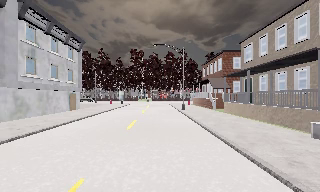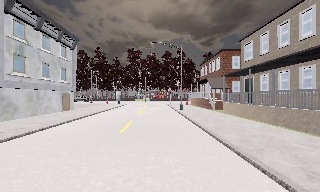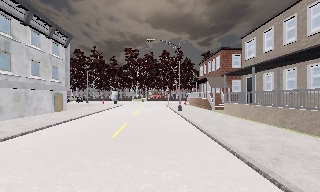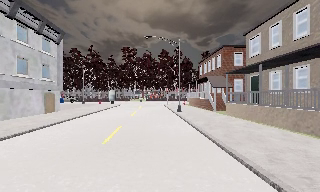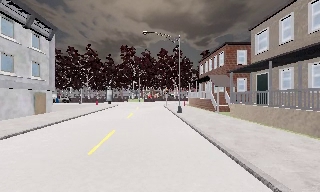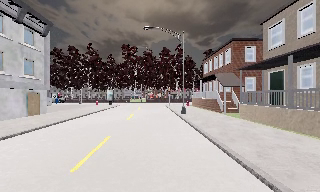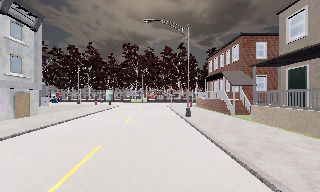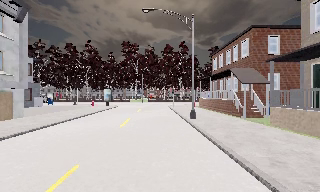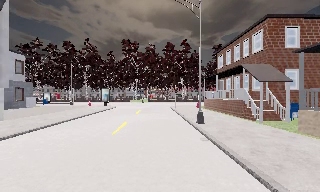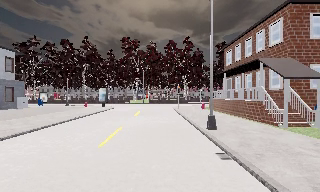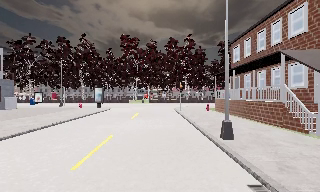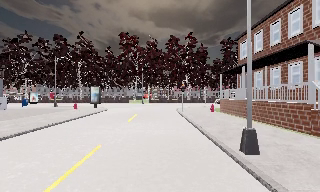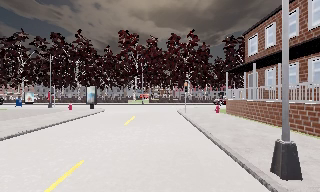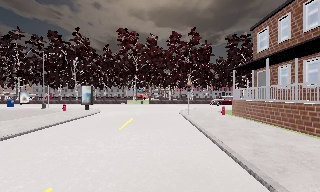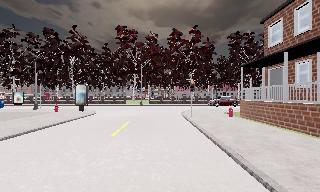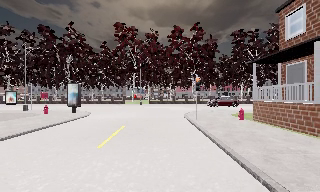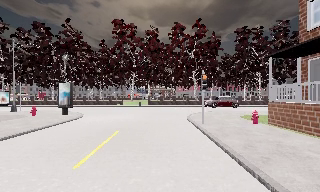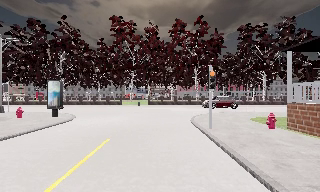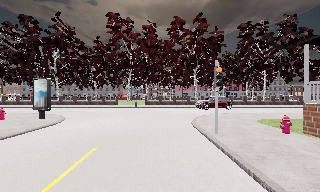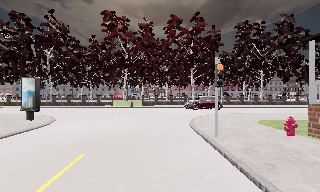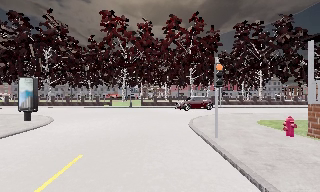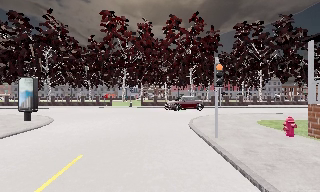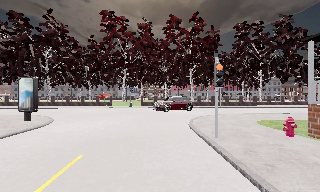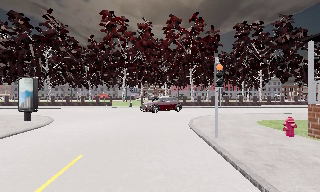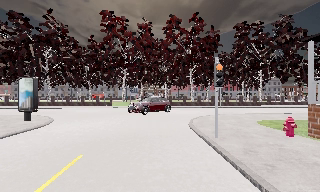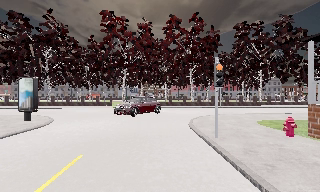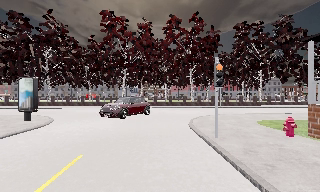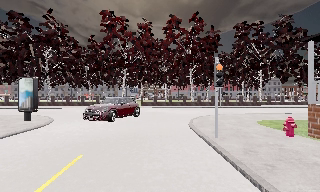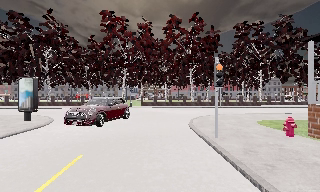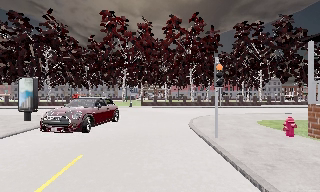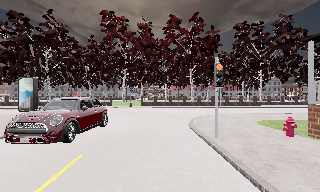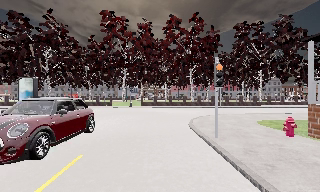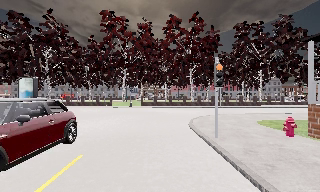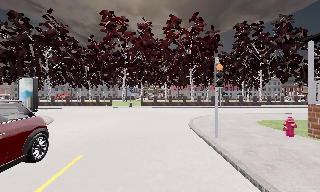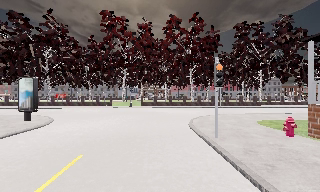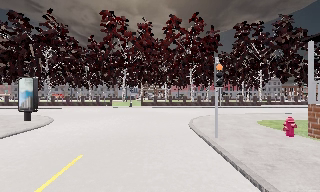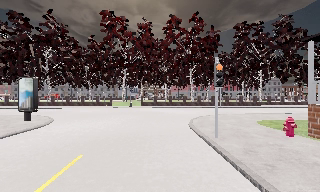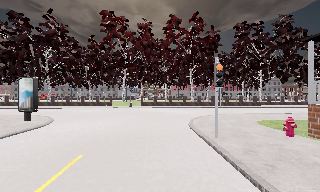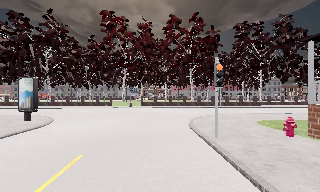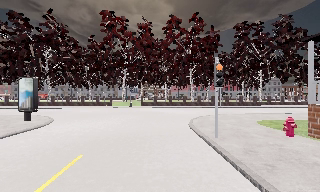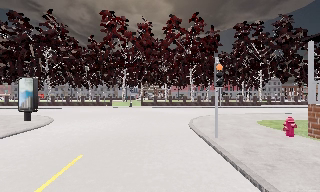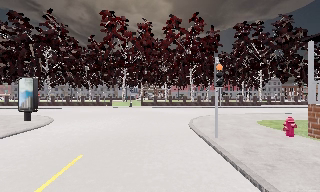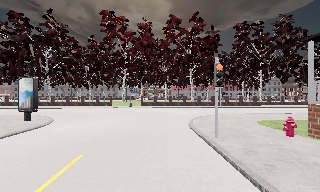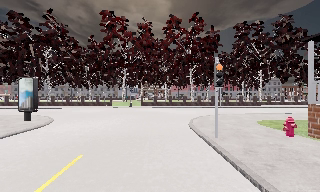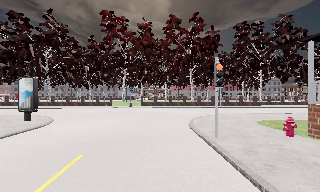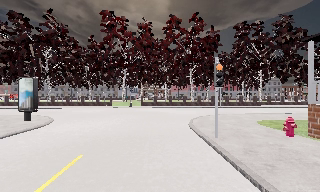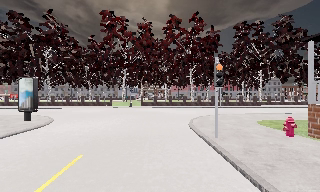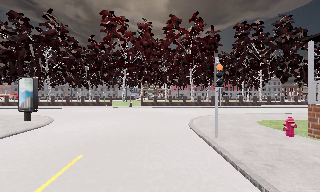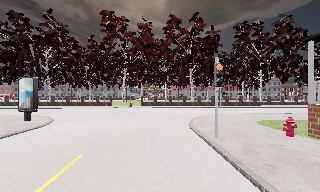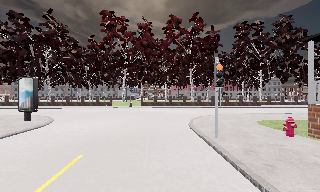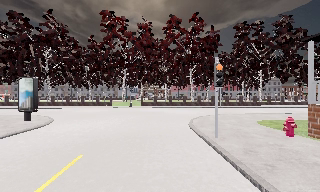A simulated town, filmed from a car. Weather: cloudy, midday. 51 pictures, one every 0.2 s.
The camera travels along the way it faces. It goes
forward.
0.0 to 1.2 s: The camera travels forward, about 6 m, so what stands in front looms larger. It gains speed.
1.2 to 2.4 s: The camera travels forward, about 10 m, so what stands in front looms larger.
2.4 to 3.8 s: The camera travels forward, about 9 m, so what stands in front looms larger. It loses speed.
3.8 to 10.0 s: The camera keeps its place and its aim.
The film runs forward here.
